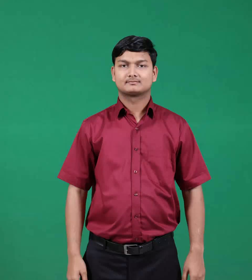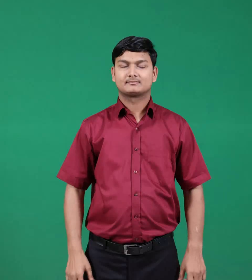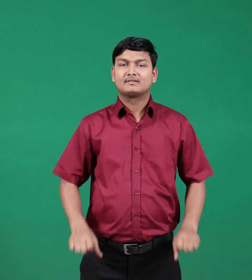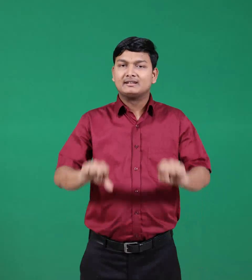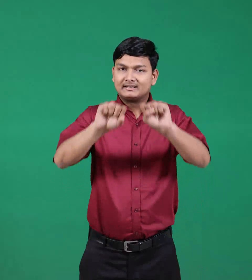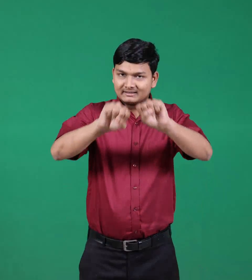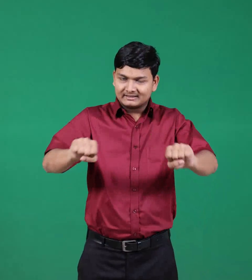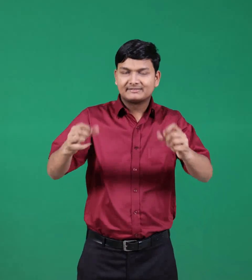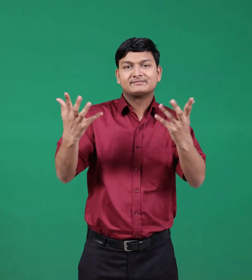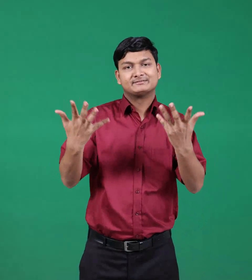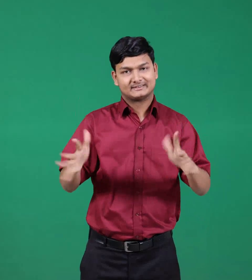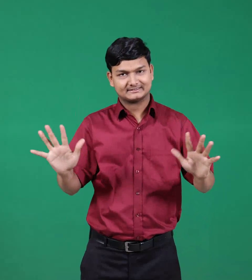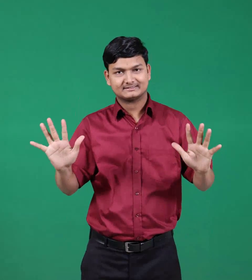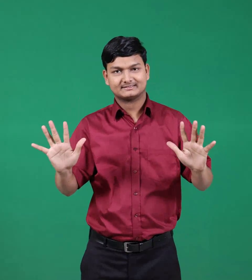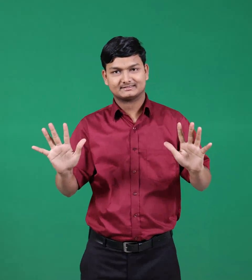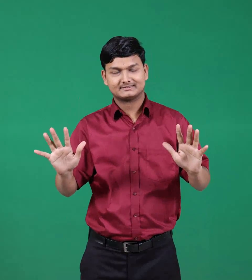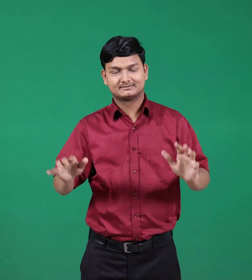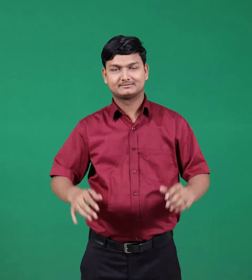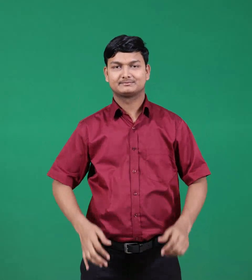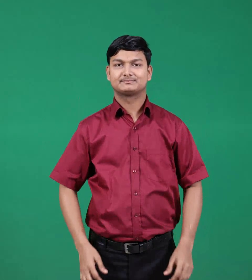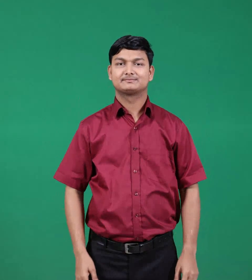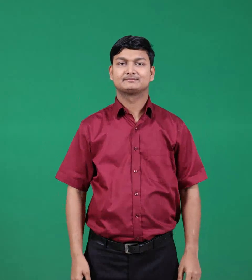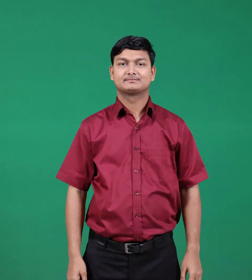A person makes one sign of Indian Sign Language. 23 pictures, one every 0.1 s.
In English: raped
